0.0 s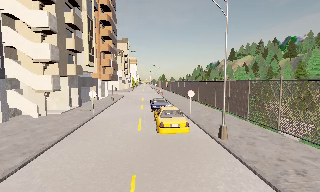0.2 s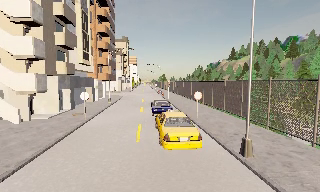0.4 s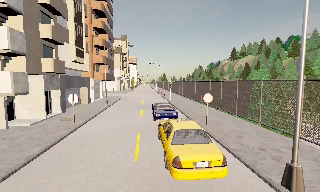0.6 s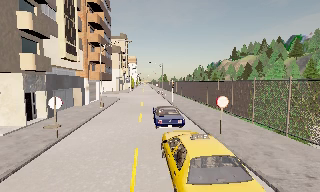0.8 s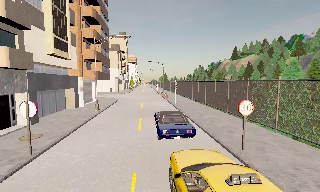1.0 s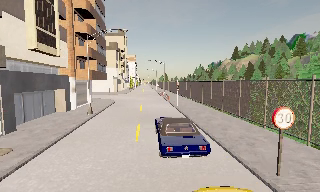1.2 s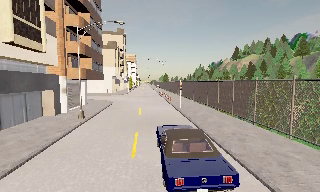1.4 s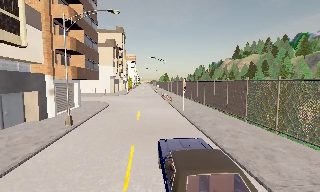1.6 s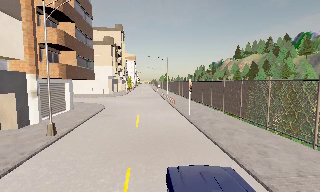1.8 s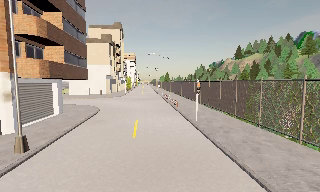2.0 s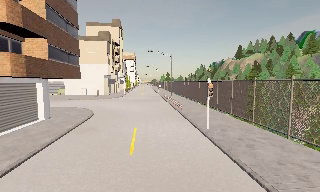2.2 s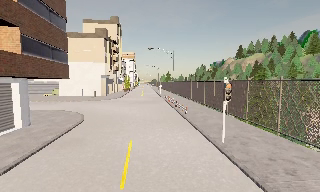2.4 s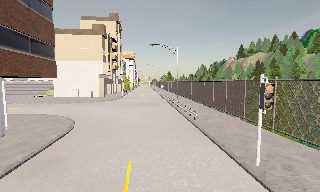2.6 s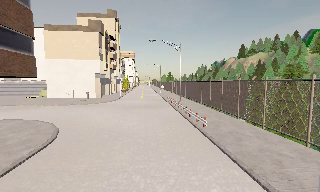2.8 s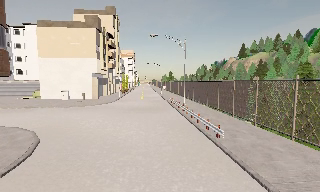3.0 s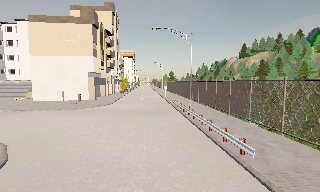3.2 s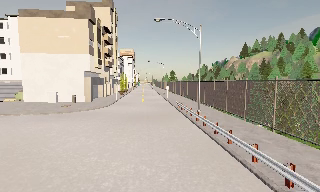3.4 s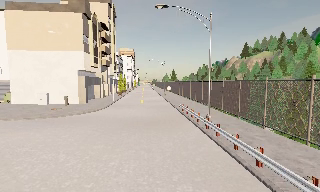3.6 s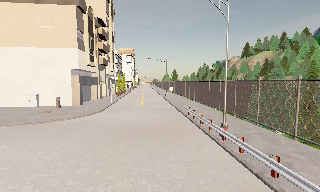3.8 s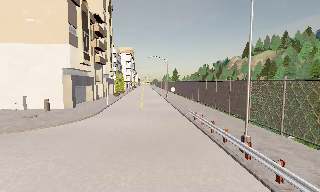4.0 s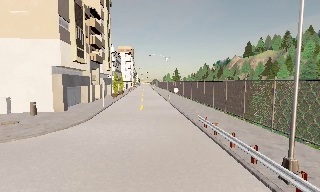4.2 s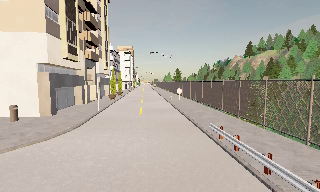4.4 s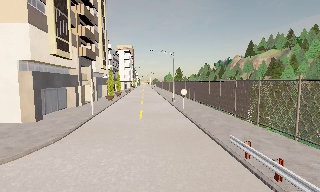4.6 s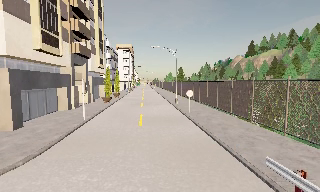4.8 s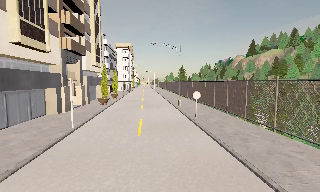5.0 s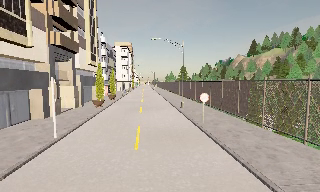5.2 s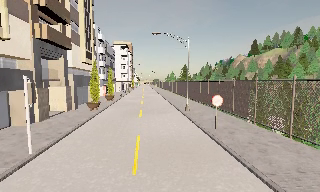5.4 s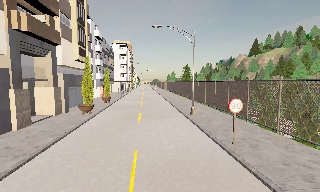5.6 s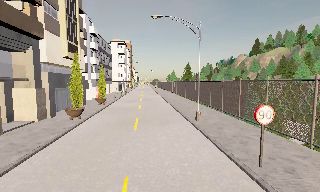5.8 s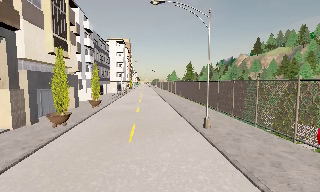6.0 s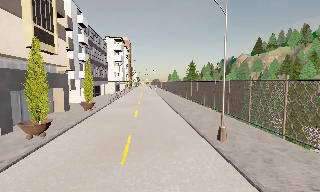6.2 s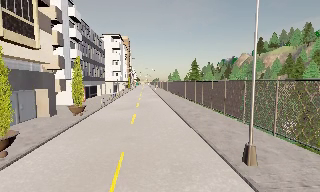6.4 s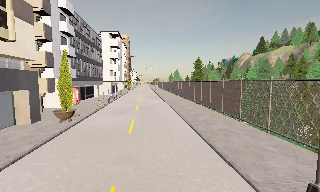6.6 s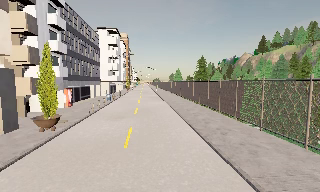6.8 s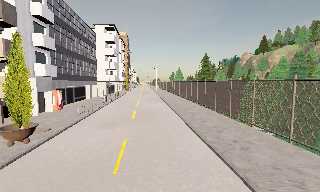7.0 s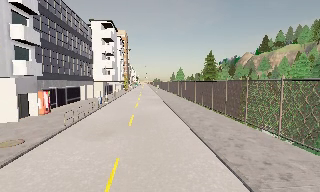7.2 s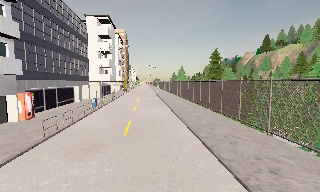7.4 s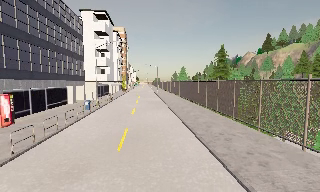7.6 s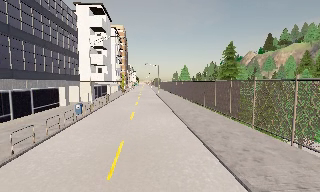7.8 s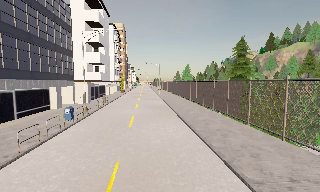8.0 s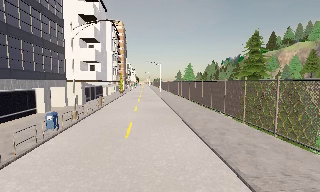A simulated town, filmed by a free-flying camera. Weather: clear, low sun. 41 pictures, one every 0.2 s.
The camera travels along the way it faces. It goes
forward.
0.0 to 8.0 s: The camera travels forward, about 85 m, so what stands in front looms larger.
The film runs forward here.
